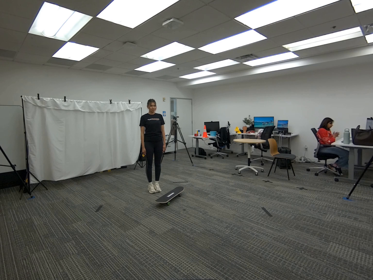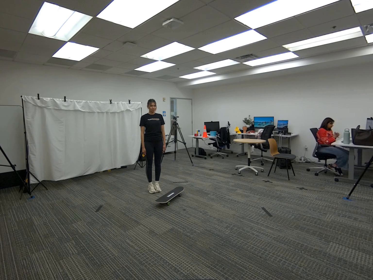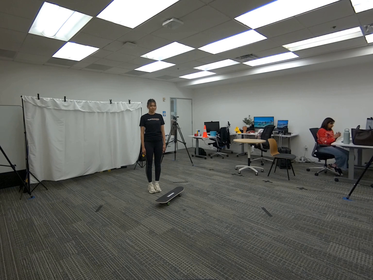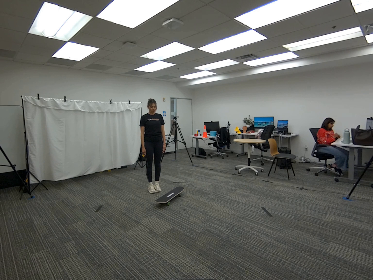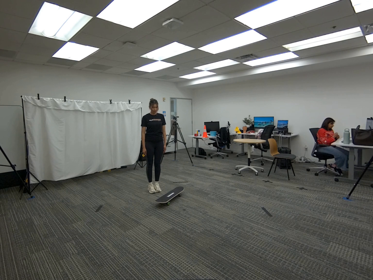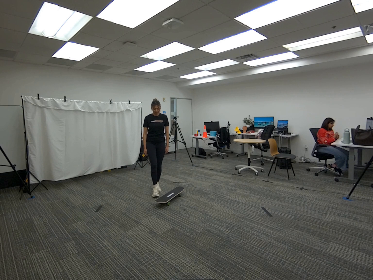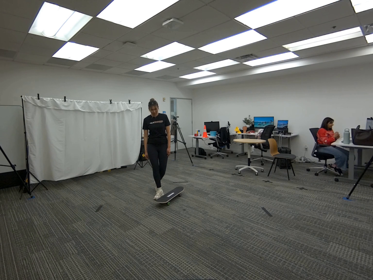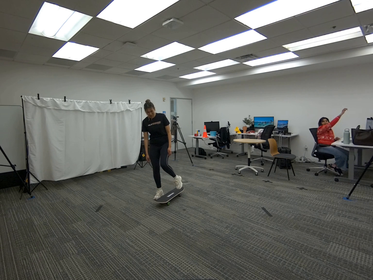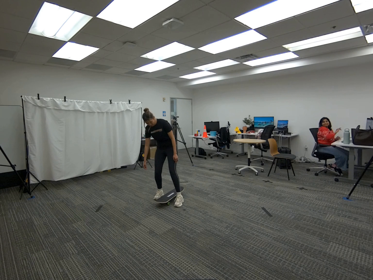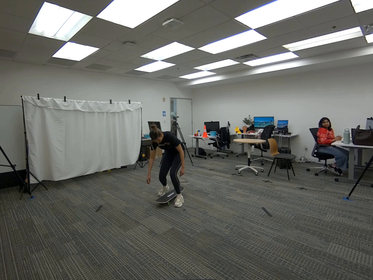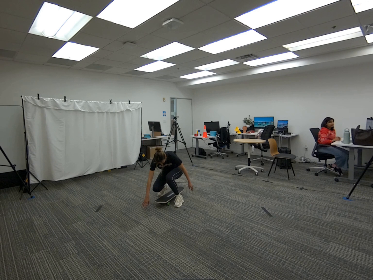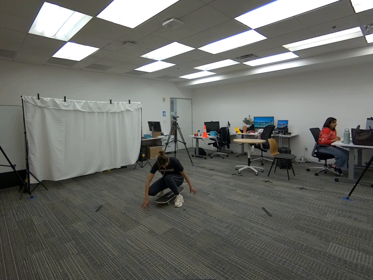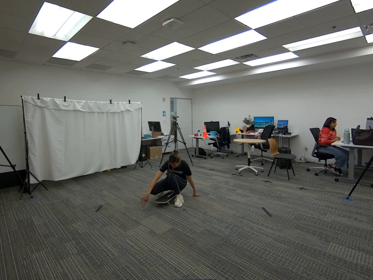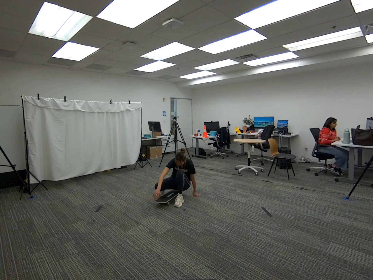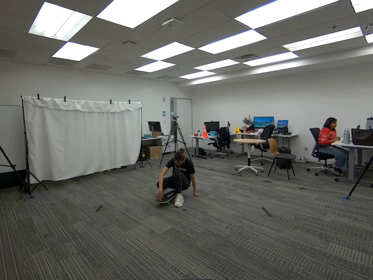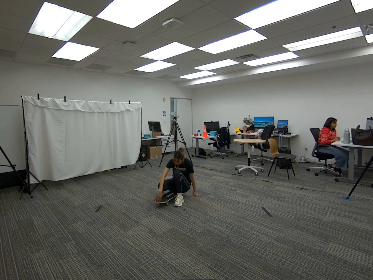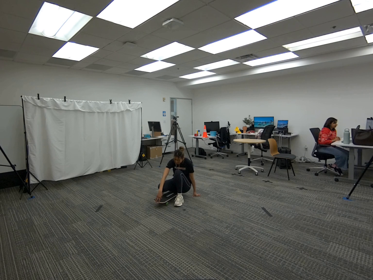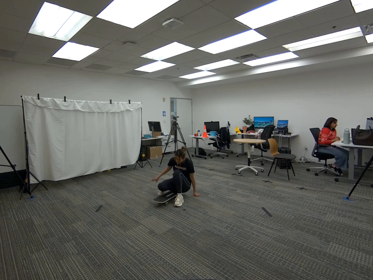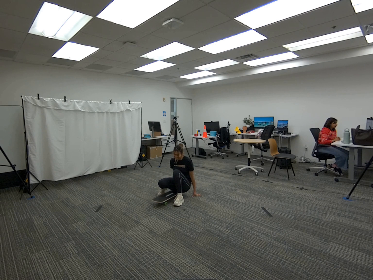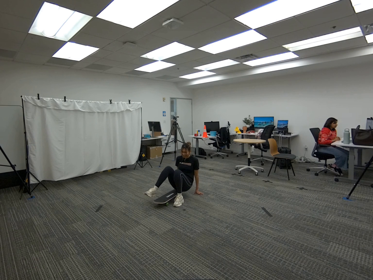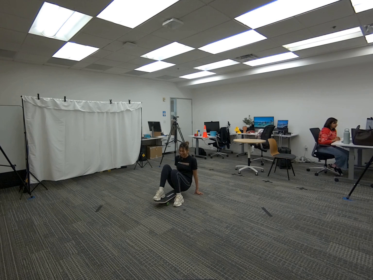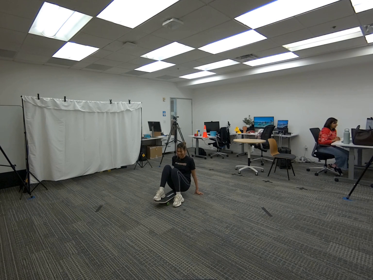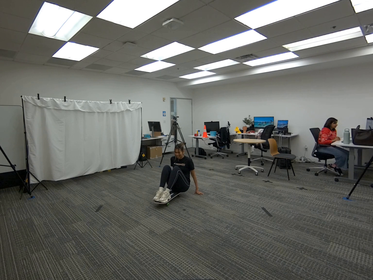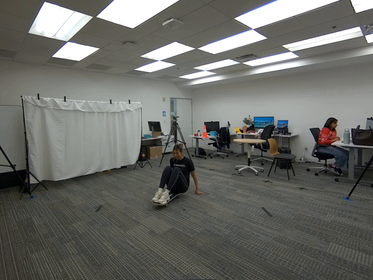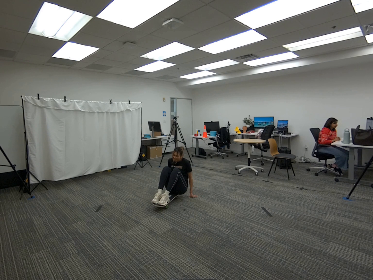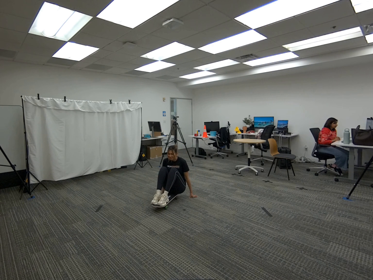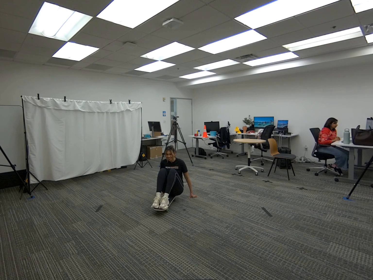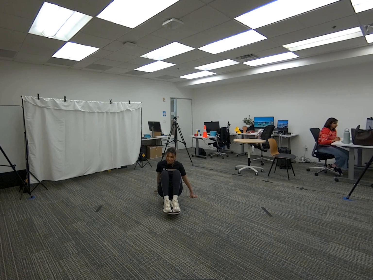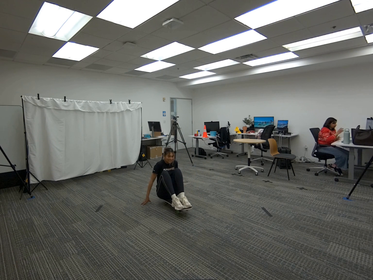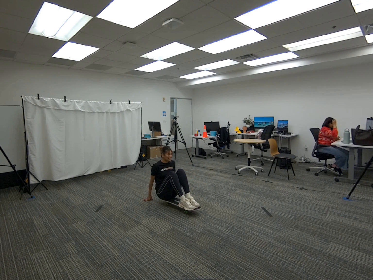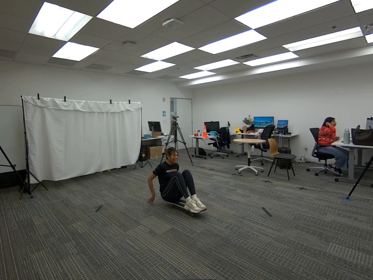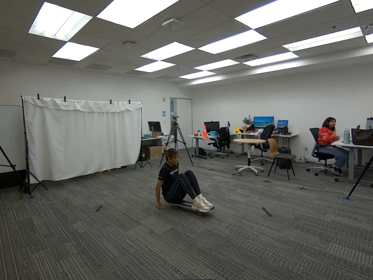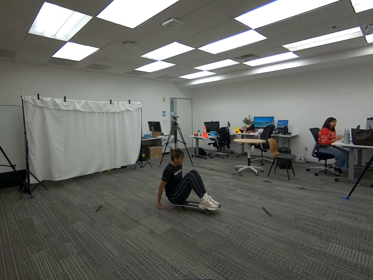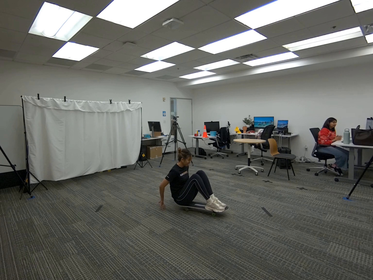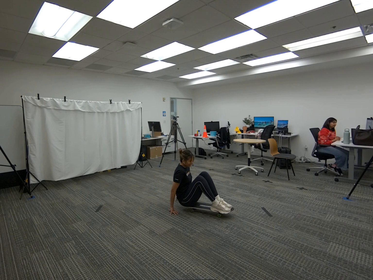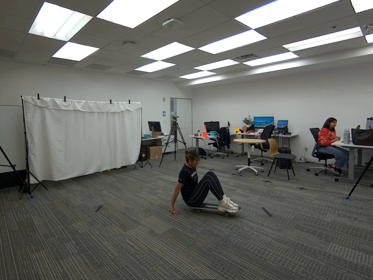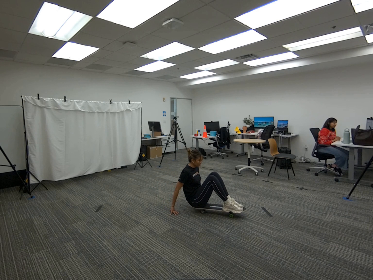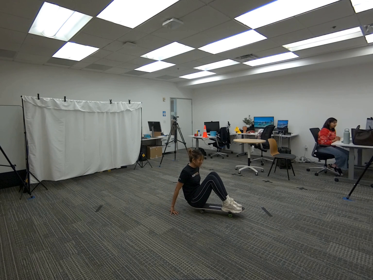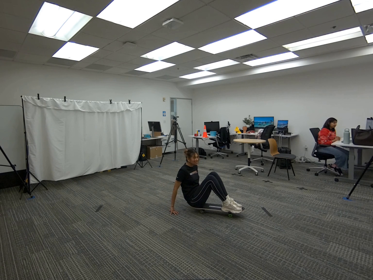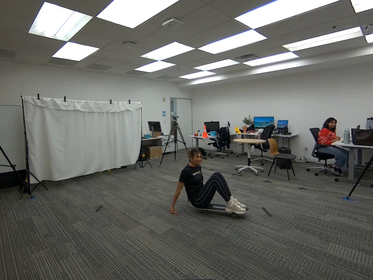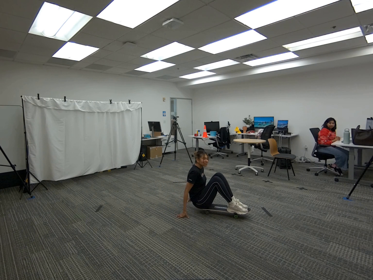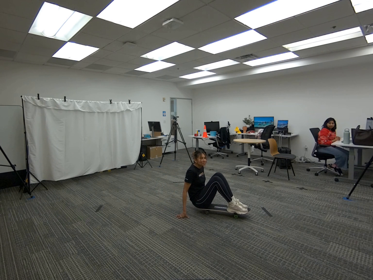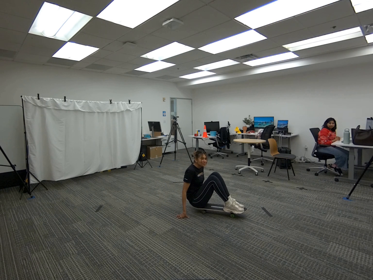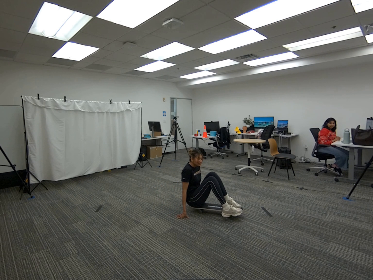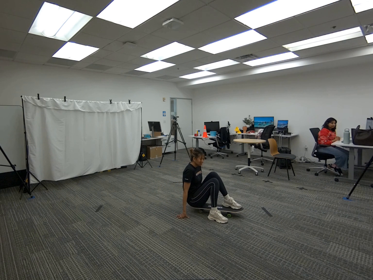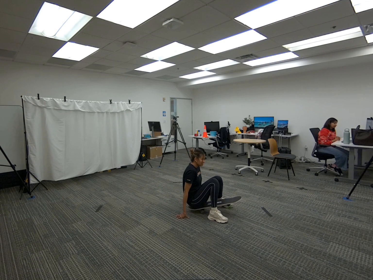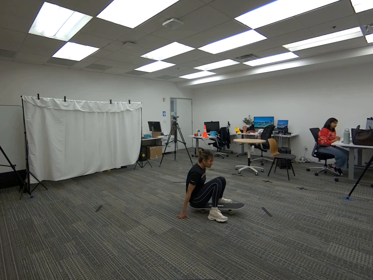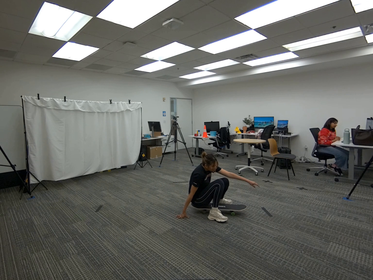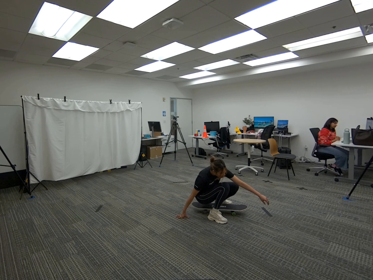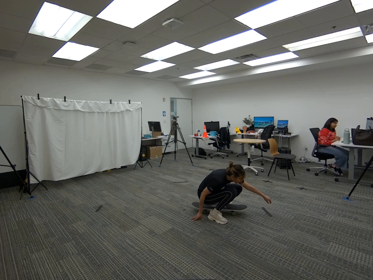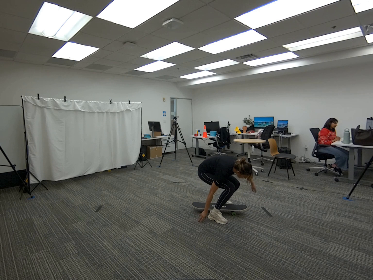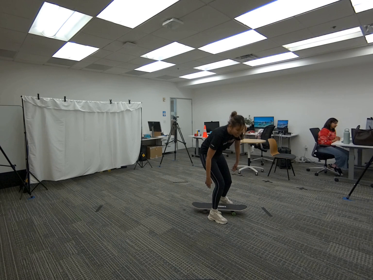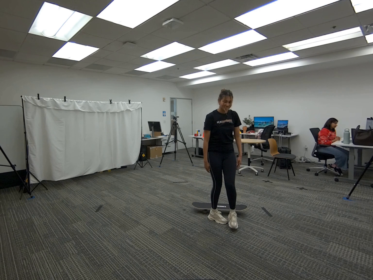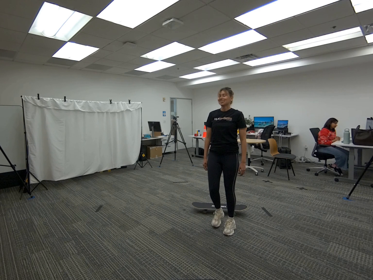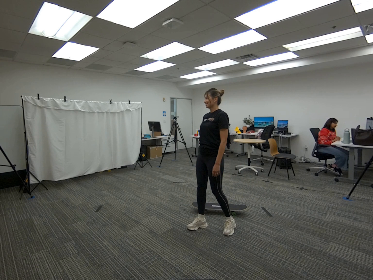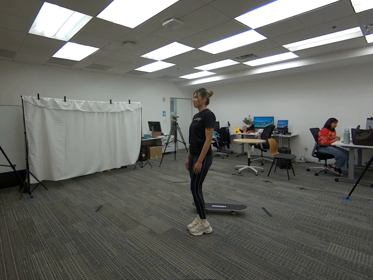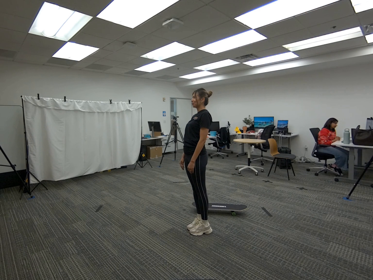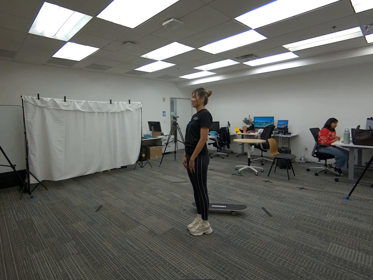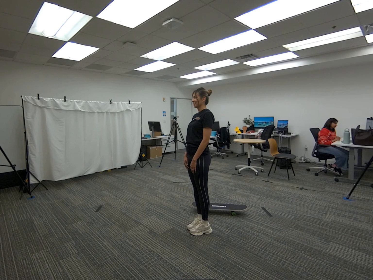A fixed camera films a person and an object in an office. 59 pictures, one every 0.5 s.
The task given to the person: Walk to the skateboard on the ground. Sit on the skateboard, cross your legs, and use your hands to push yourself around on the ground within the bounding area. Stand up when finish.
